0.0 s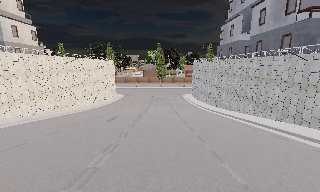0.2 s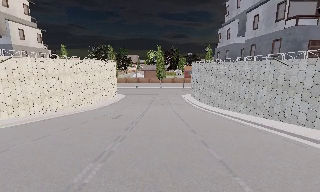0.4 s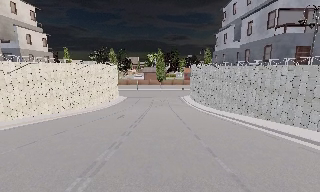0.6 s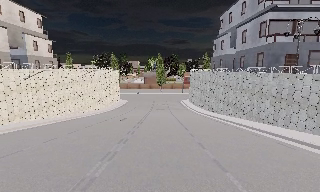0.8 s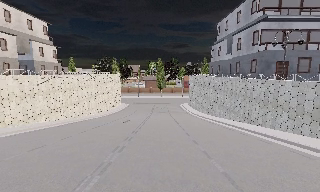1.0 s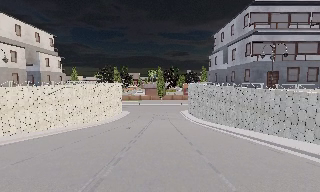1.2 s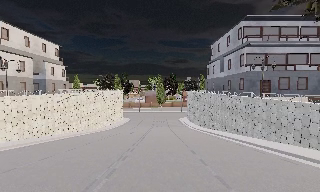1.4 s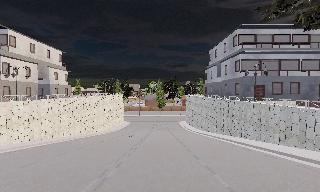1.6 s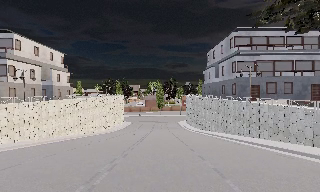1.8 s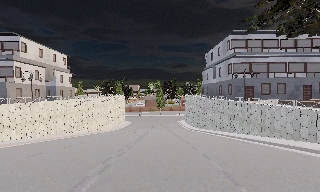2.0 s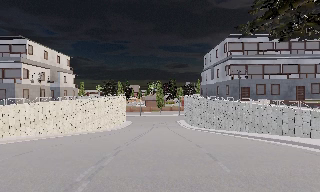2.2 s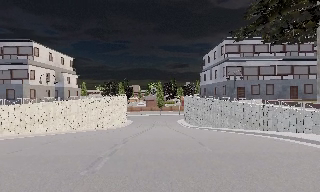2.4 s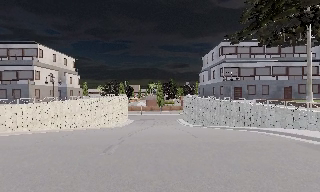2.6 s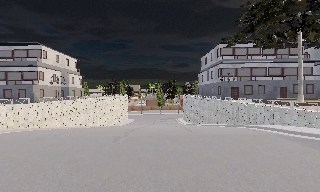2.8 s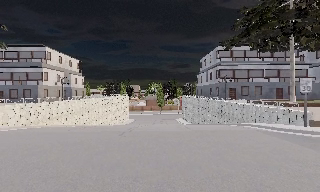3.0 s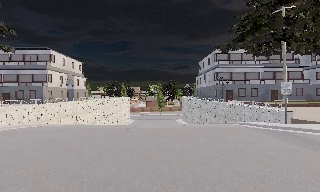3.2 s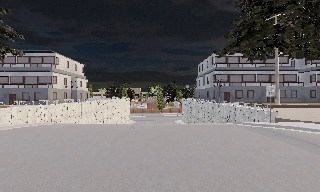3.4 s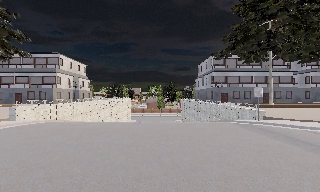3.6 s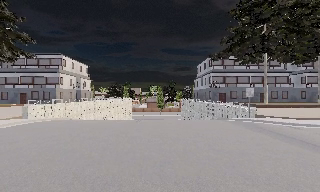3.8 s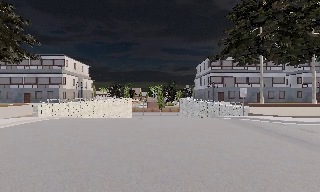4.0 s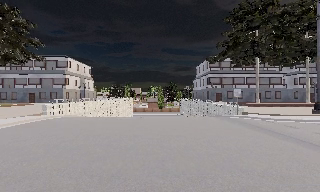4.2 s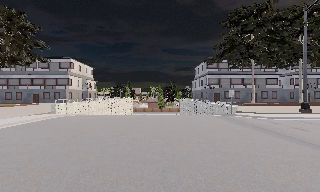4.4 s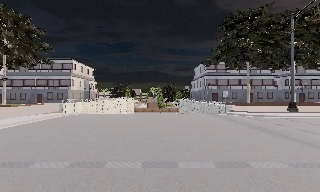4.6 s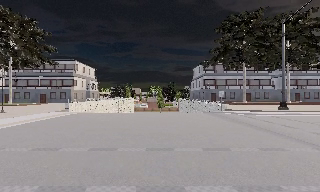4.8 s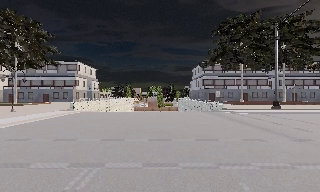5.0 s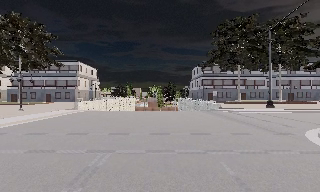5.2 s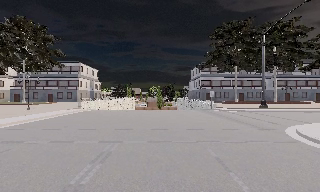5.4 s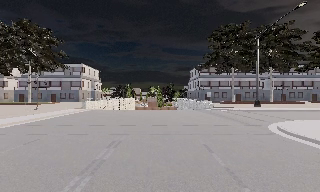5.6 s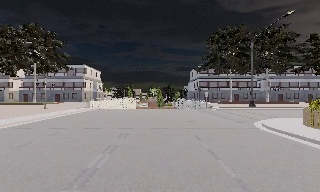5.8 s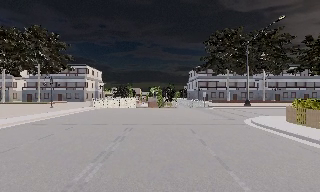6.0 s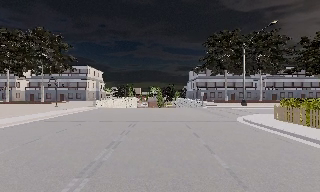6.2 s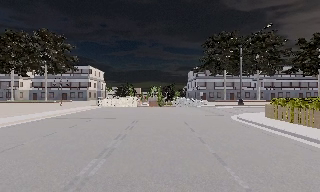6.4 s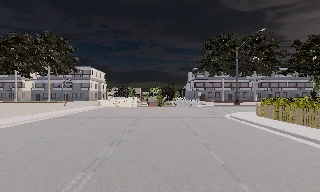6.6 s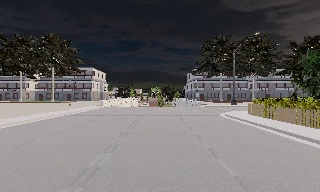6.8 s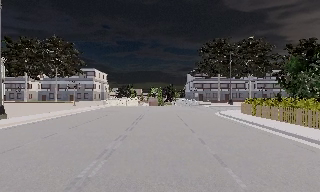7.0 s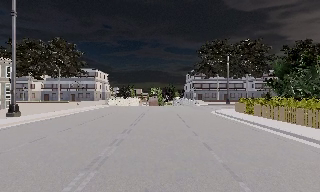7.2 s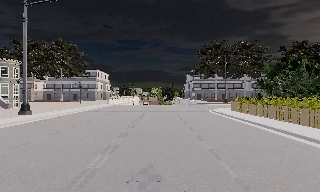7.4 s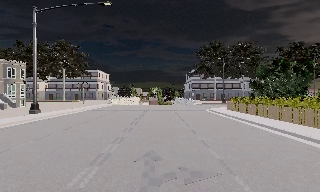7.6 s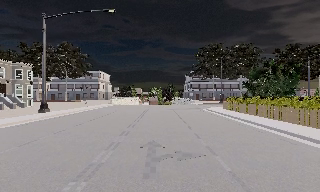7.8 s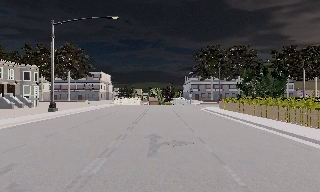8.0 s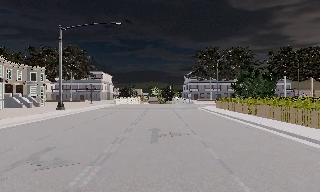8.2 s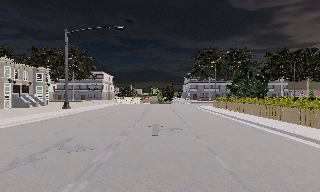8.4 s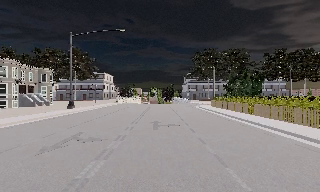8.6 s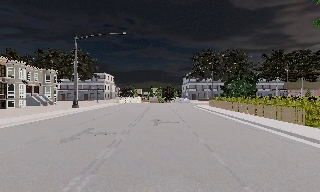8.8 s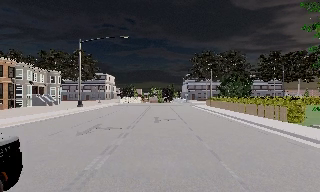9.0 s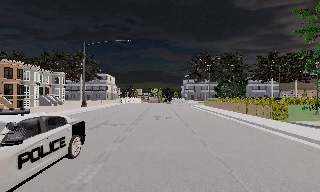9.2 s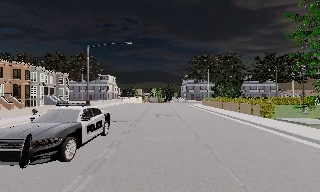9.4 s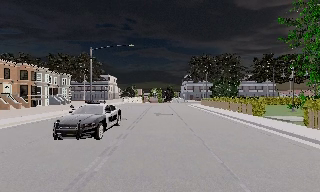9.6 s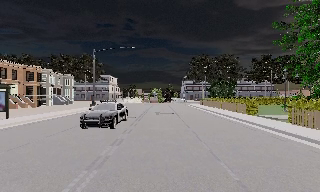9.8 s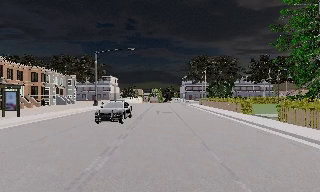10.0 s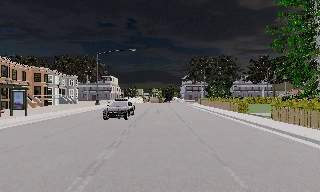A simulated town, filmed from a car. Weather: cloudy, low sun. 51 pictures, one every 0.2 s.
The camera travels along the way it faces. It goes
backward.
0.0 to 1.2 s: The camera travels backward, about 8 m, so what stands in front gets smaller. Its aim tips upward by about 10 degrees, and the scene shifts downward.
1.2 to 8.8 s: The camera travels backward, about 45 m, so what stands in front gets smaller.
8.8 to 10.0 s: The camera travels backward, about 7 m, so what stands in front gets smaller. It loses speed.
The film runs backward here.
